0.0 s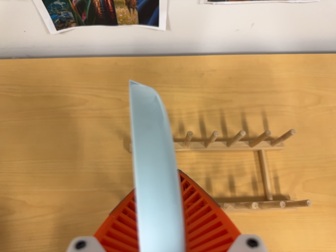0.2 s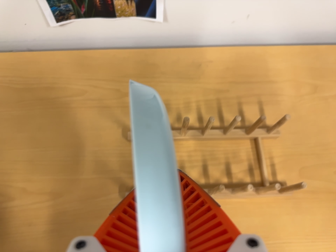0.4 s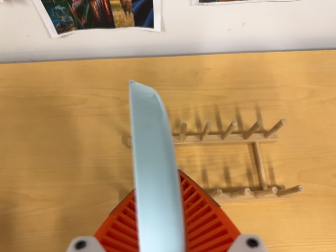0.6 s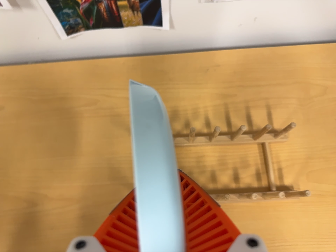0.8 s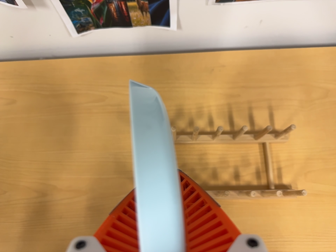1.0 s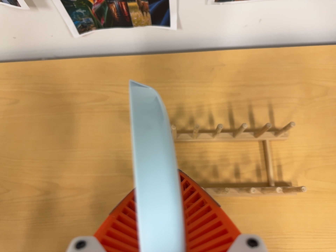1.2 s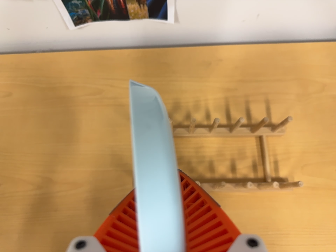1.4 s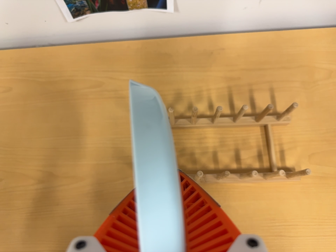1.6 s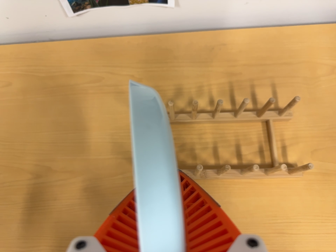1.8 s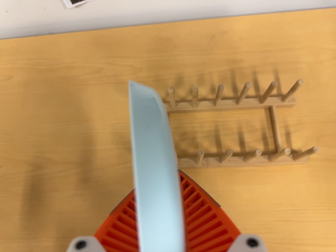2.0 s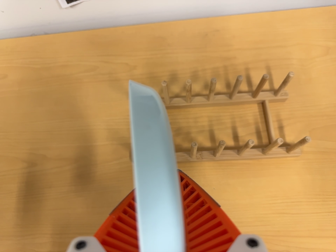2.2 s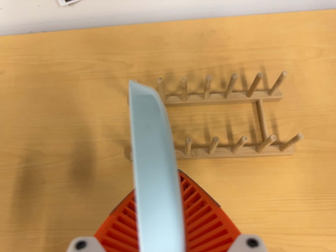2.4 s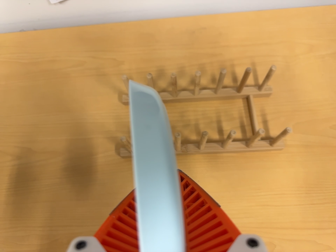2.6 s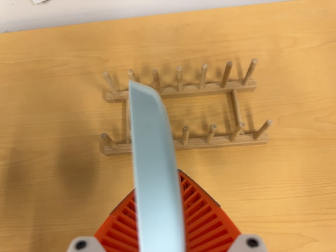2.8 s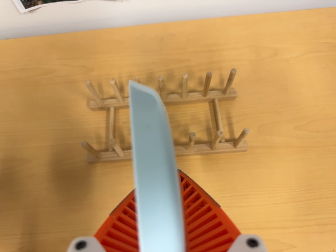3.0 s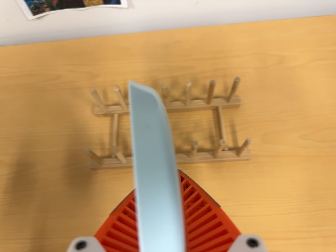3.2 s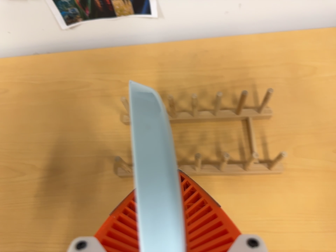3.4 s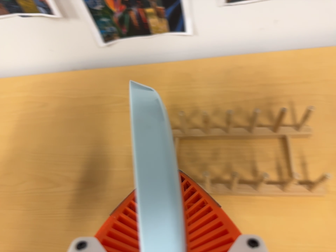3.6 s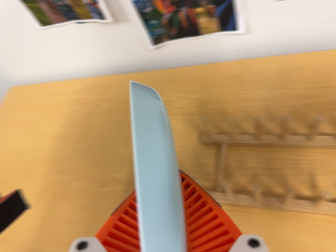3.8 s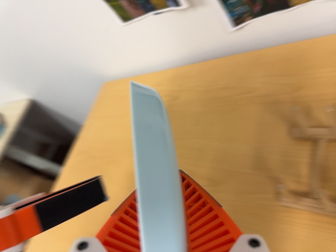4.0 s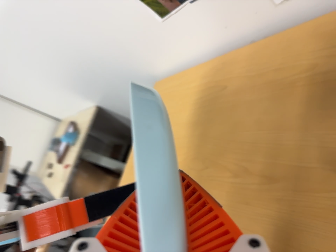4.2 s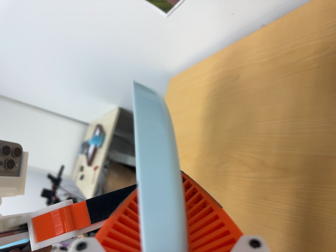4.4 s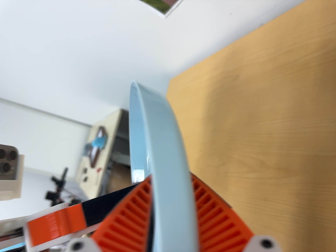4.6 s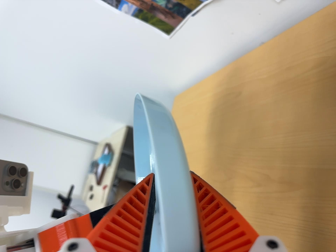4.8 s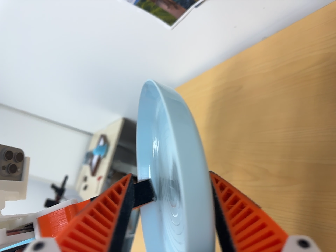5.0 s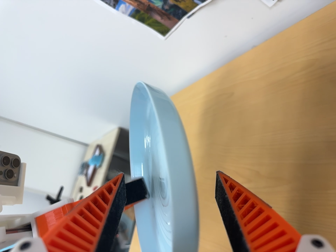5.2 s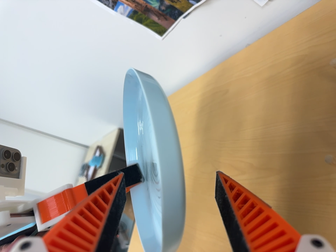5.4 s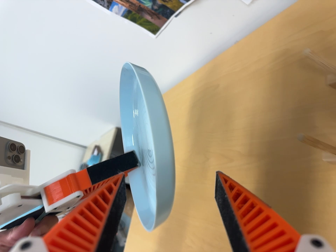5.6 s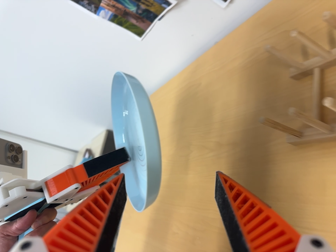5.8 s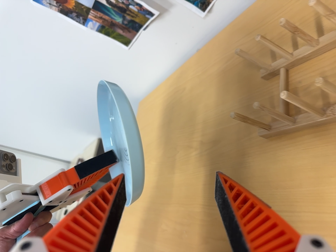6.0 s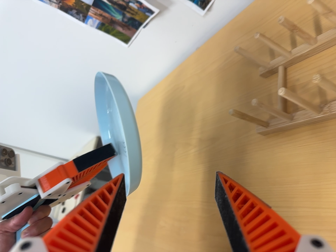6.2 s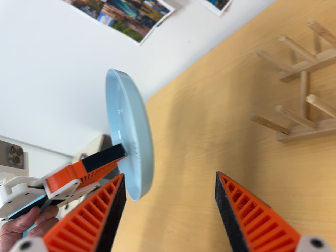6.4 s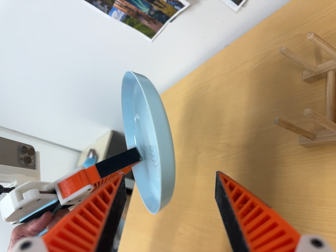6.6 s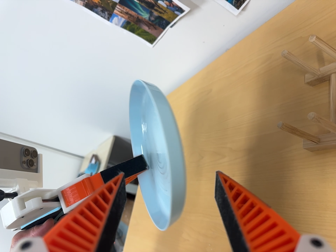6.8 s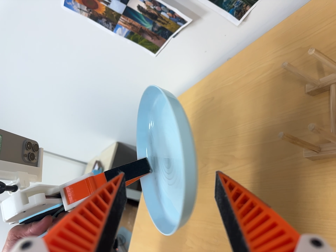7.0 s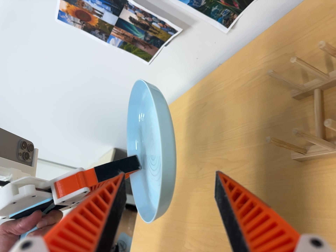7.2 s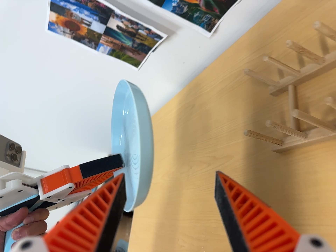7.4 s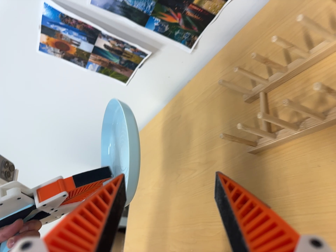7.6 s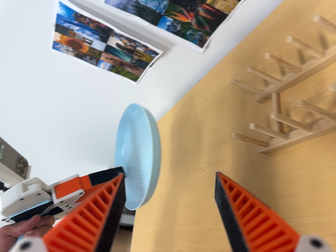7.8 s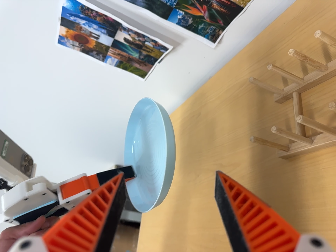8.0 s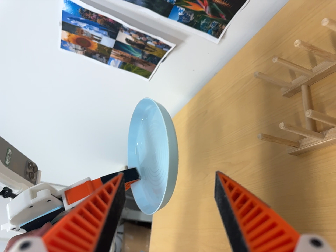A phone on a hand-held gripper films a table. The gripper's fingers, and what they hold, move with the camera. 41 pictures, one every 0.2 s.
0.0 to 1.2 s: The camera travels backward, about 5 cm, so what stands in front gets smaller.
1.2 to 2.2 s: The camera travels toward the bottom of its view, about 10 cm, so close, fixed things drift upward.
2.2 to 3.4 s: The camera shifts only a little, or ends up much as it began.
3.4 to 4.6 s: The camera pans to its left by about 55 degrees. It travels to its right and forward, about 14 cm. It rolls about its line of sight by about 10 degrees, and the scene rotates counterclockwise.
4.6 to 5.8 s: The camera travels backward and toward the bottom of its view, about 16 cm, so what stands in front gets smaller.
5.8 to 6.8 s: The camera shifts only a little, or ends up much as it began.
6.8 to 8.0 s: The camera travels backward, about 5 cm, so what stands in front gets smaller.
The film runs backward here.
